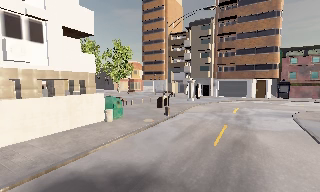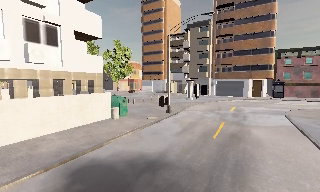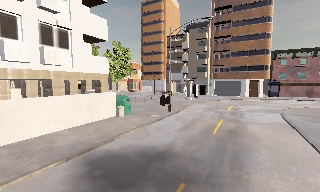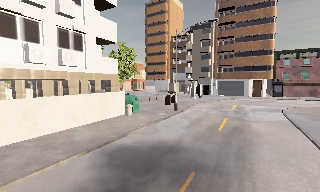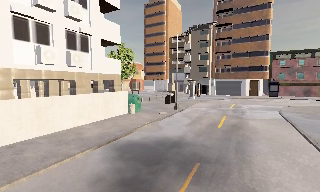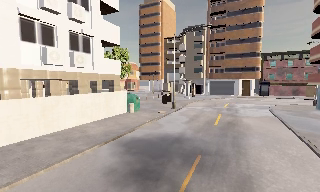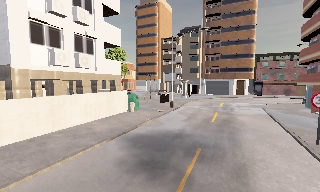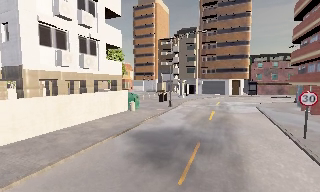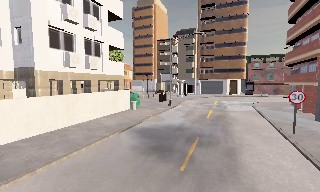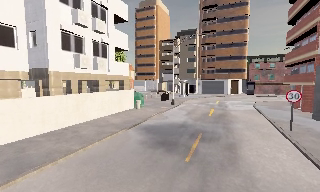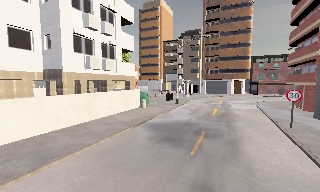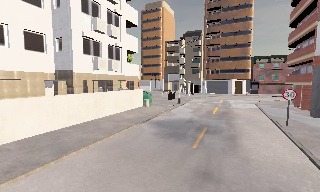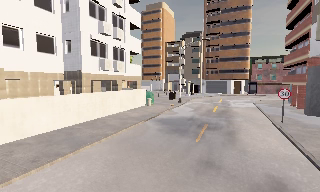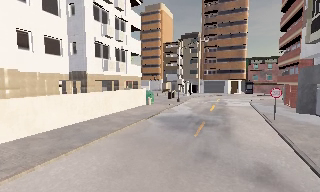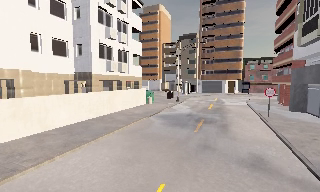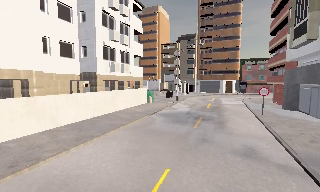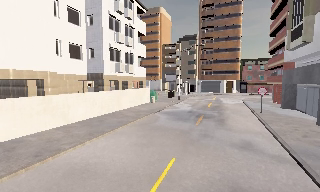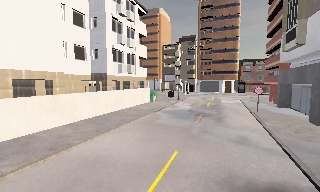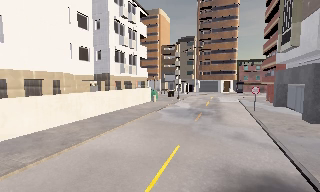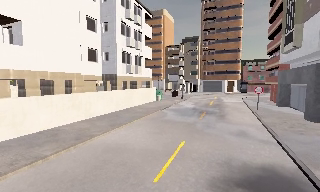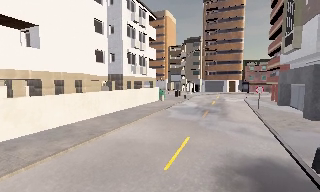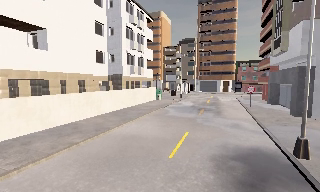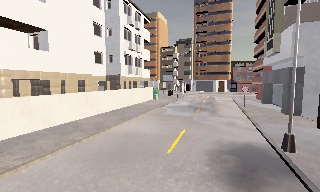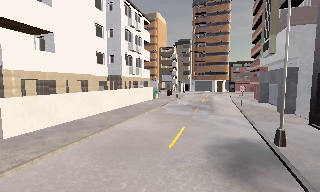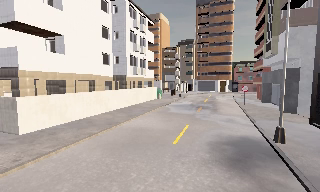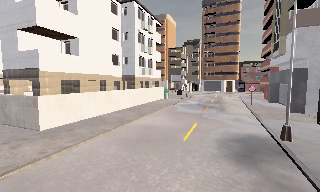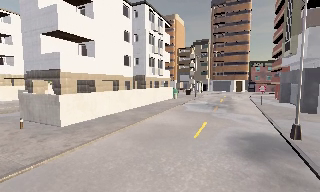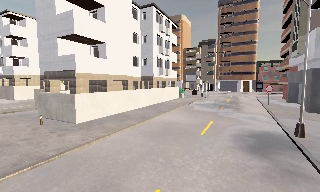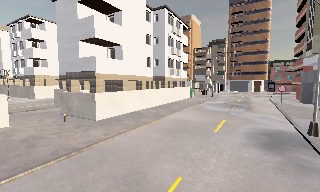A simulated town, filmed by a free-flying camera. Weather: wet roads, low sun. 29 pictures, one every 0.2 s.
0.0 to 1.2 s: The camera travels backward and to its left, about 4.5 m, so what stands in front gets smaller.
1.2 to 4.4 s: The camera travels backward, about 11 m, so what stands in front gets smaller.
4.4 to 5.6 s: The camera swings to its left by about 10 degrees, and the scene slides to the right. It travels backward and to its left, about 3 m, so what stands in front gets smaller.
The film runs backward here.
